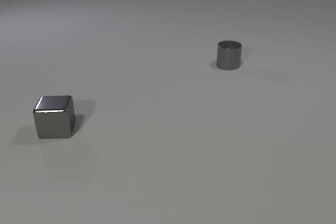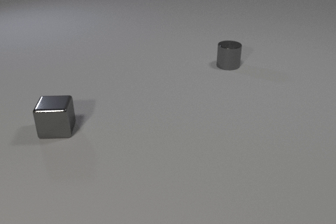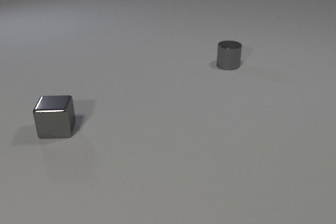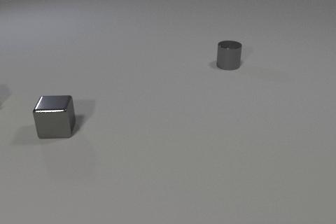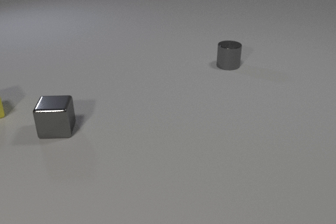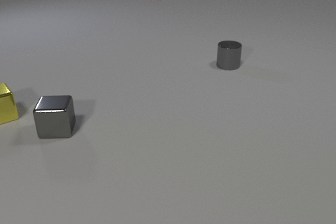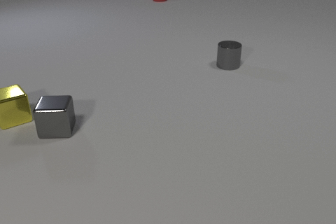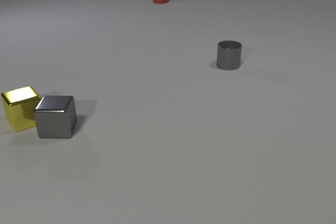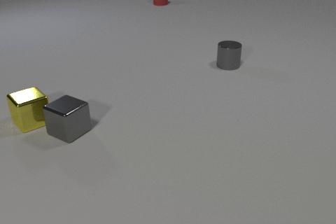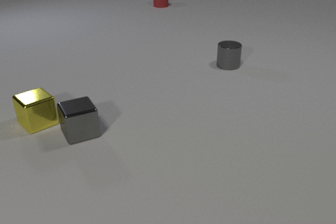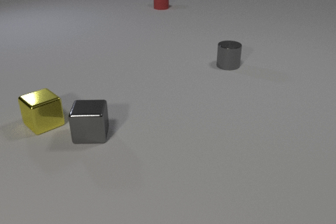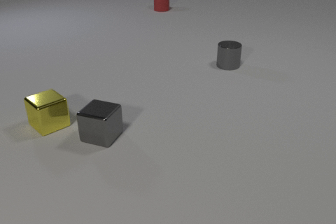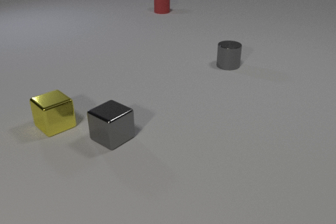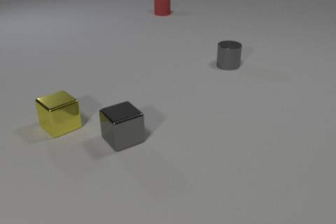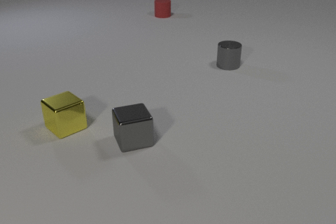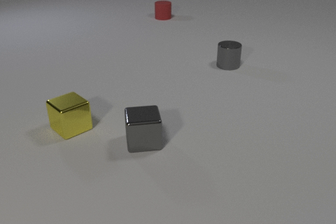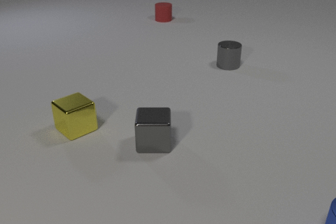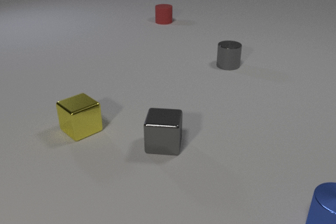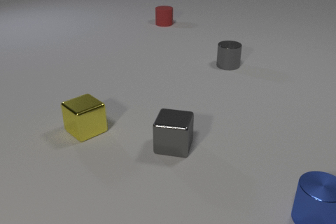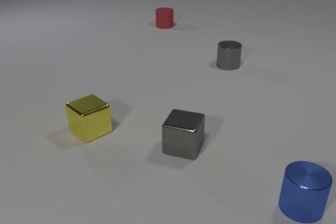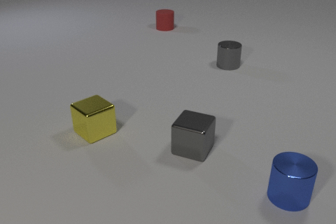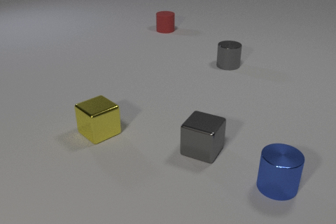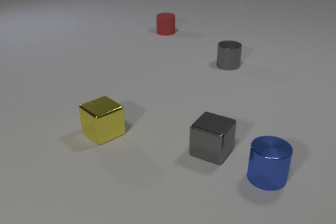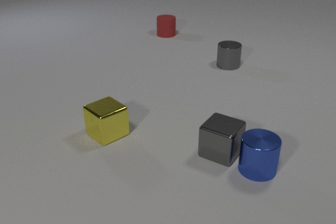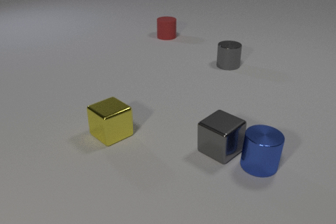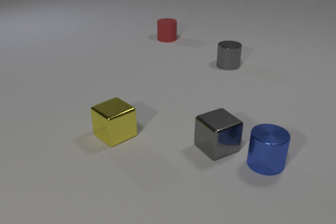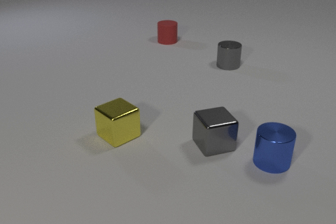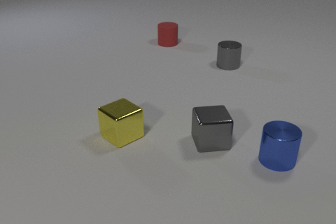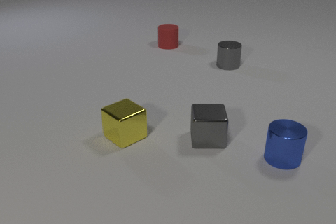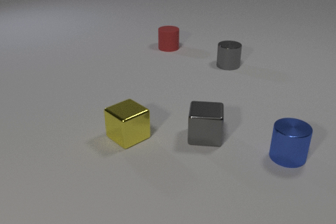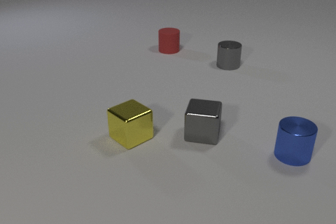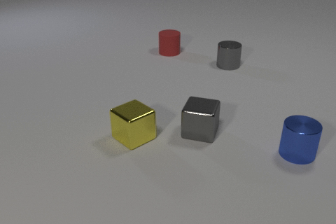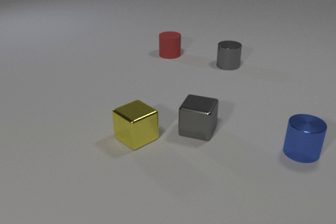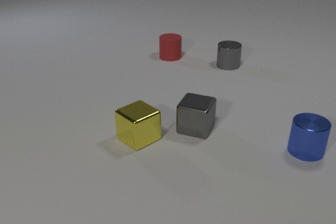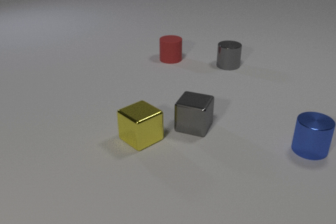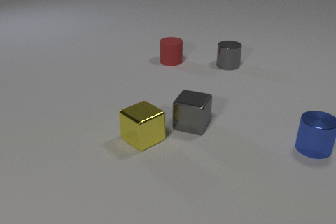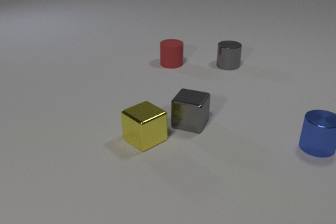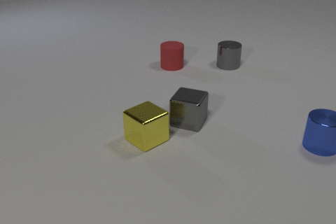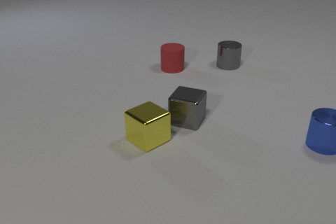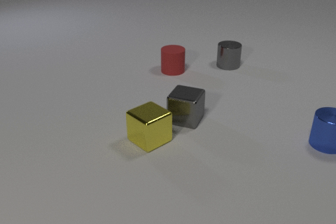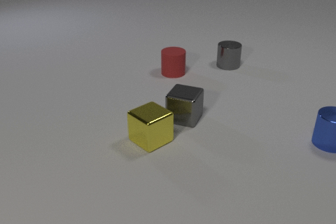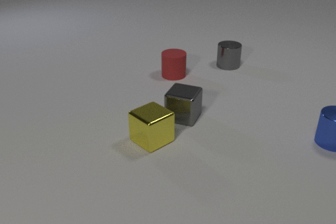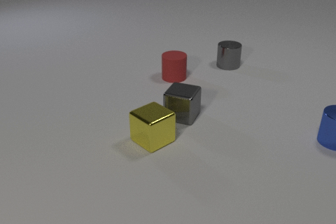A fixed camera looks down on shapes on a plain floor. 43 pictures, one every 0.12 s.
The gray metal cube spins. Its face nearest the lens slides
to the left.
The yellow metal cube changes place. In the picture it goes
to the right.
0.00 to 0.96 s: The yellow metal cube comes in at the left edge, slides to the right and toward the camera. The gray metal cube slides to the right, spins clockwise seen from above by about 45 degrees, its near face sliding to the left. The red rubber cylinder comes in at the top edge, slides toward the camera. The yellow metal cube and the gray metal cube collide.
0.96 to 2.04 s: The yellow metal cube slides to the right and toward the camera. The gray metal cube slides to the right, spins clockwise seen from above by about 150 degrees, its near face sliding to the left. The blue metal cylinder comes in at the right edge, slides to the left and away from the camera. The red rubber cylinder slides toward the camera.
2.04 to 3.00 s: The yellow metal cube slides to the right and toward the camera. The gray metal cube slides to the right, spins so that its near face slides to the left, clockwise seen from above. The blue metal cylinder slides away from the camera and to the left. The red rubber cylinder slides toward the camera. The gray metal cube and the blue metal cylinder collide.
3.00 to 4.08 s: The yellow metal cube slides to the right. The gray metal cube slides away from the camera and to the left, spins clockwise seen from above by about 60 degrees, its near face sliding to the left. The blue metal cylinder slides to the right and away from the camera. The red rubber cylinder slides toward the camera.
4.08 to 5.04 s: The yellow metal cube slides to the right. The gray metal cube slides away from the camera and to the left. The blue metal cylinder slides away from the camera and to the right. The red rubber cylinder slides toward the camera.
What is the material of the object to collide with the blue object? metal.
What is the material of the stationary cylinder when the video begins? metal.
Are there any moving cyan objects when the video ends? no.
